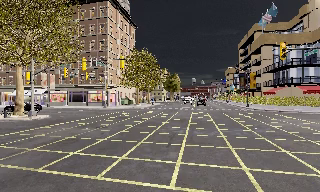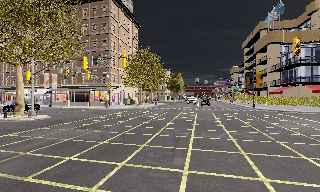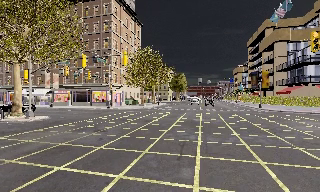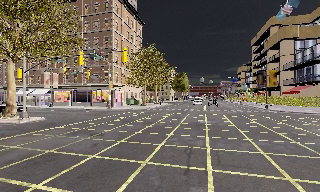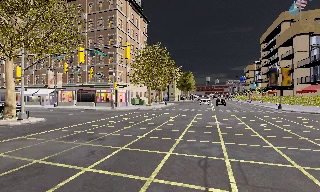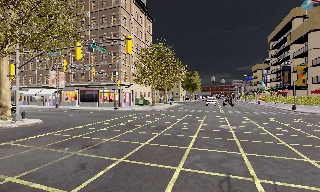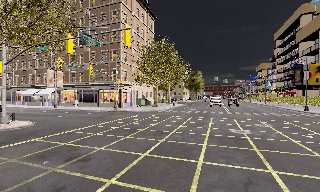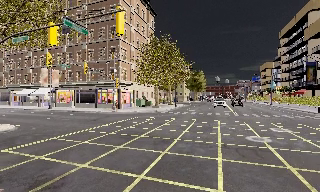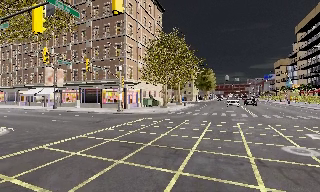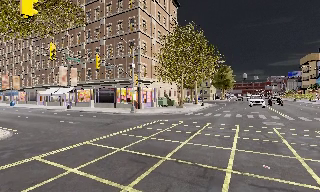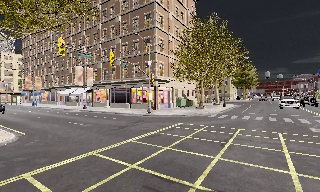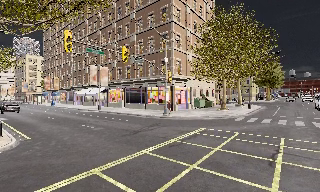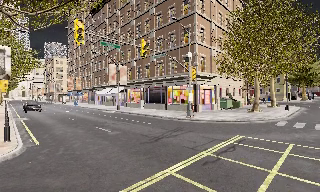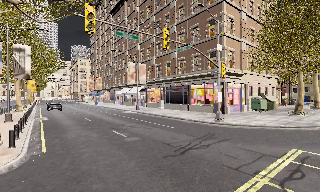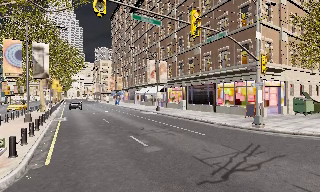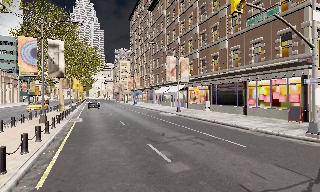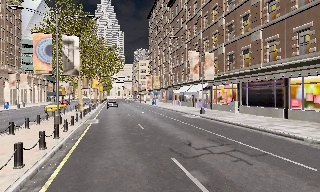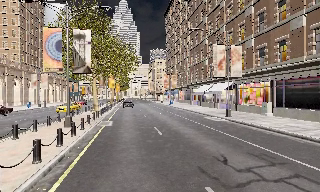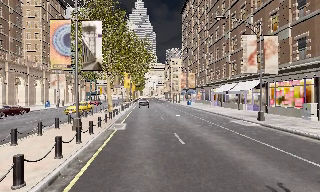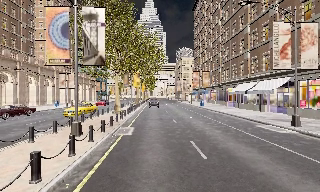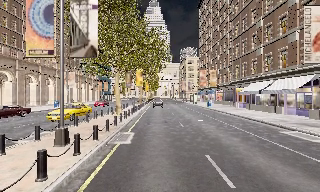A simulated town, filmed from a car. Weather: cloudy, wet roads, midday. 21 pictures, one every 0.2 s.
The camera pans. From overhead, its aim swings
counterclockwise.
The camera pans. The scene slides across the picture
to the right.
0.0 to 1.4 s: The camera travels forward, about 8 m, so what stands in front looms larger. It gains speed.
1.4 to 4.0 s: The camera pans to its left, which is counterclockwise from overhead, by about 70 degrees. It travels forward, about 20 m.
The film runs forward here.
